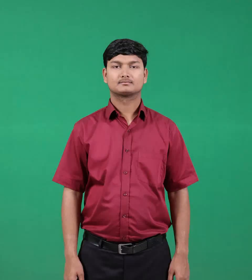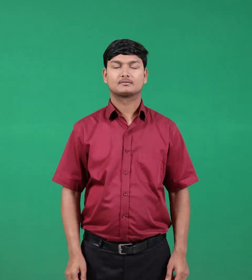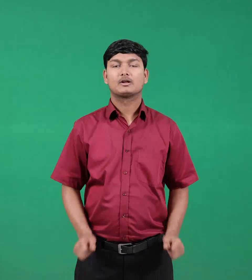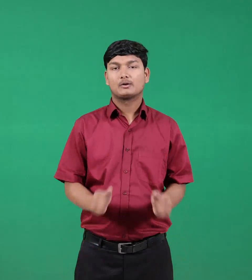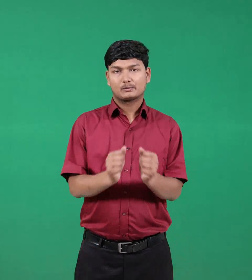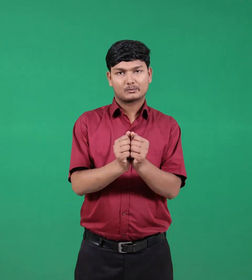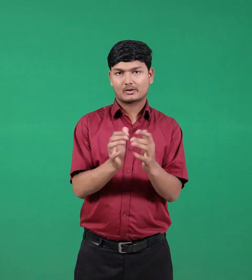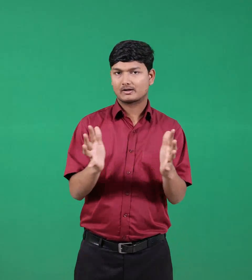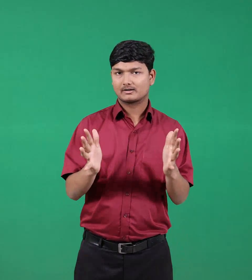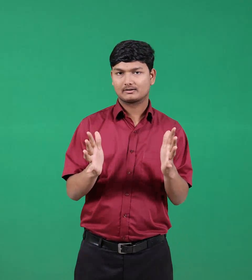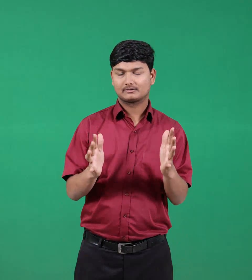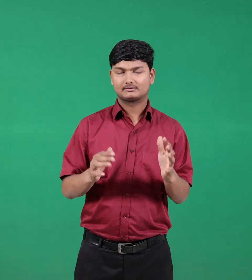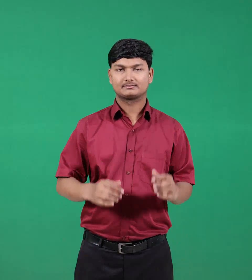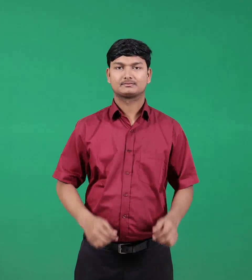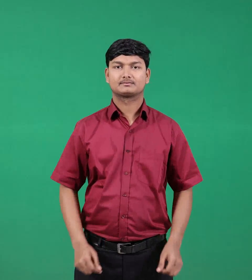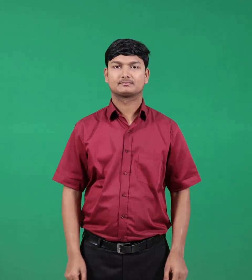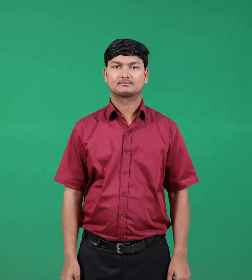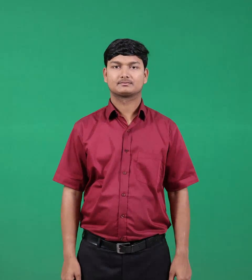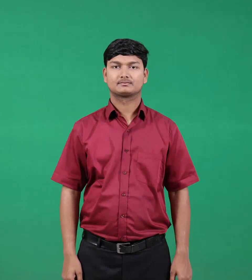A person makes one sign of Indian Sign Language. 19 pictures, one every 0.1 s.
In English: without
